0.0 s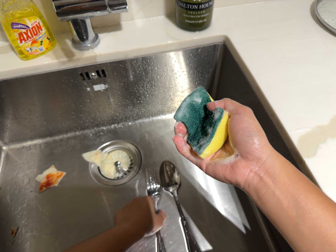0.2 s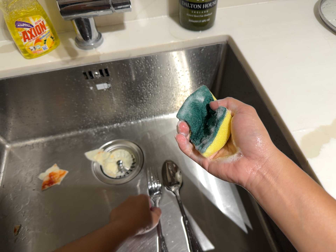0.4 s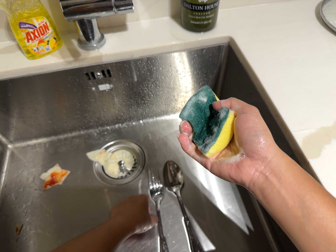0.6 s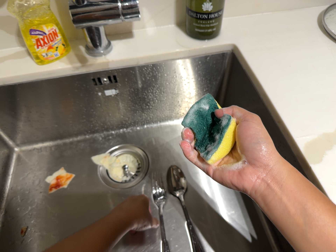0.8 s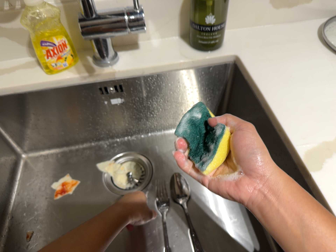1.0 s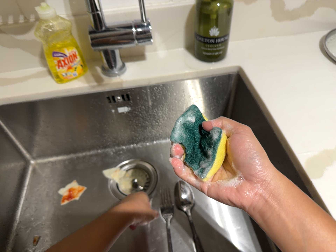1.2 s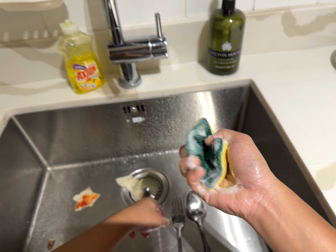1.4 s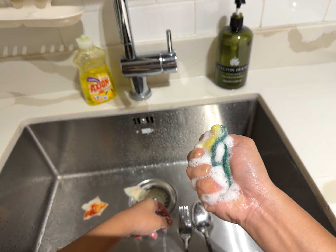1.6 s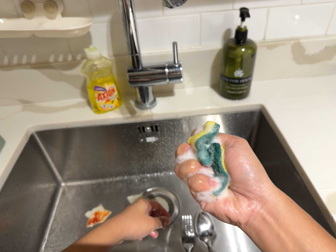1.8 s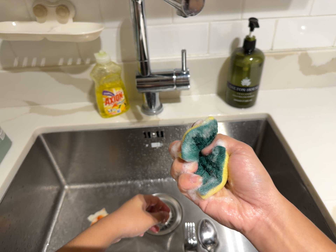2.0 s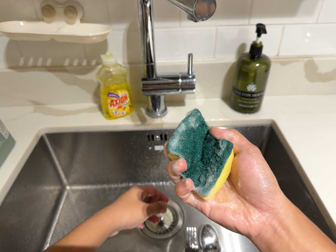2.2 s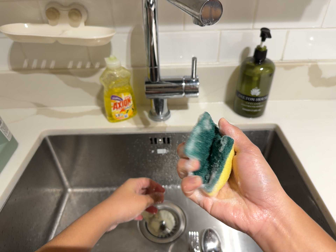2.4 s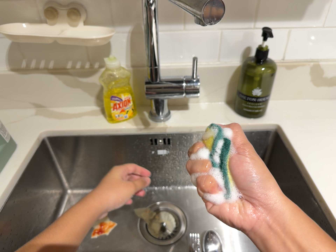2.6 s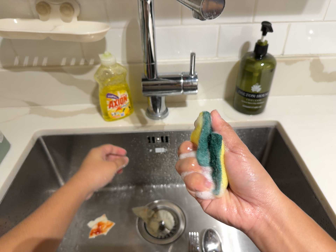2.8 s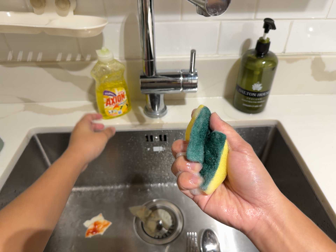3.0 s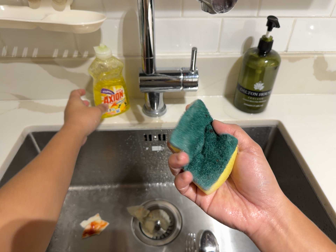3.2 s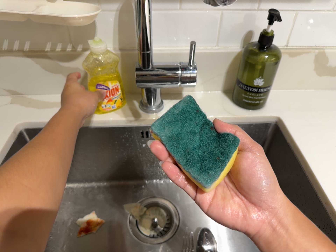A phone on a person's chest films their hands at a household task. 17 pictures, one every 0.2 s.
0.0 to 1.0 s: The camera shifts only a little, or ends up much as it began.
1.0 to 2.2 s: The camera's aim tips toward the top of its view by about 10 degrees, and the scene shifts downward.
2.2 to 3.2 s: The camera travels forward, about 7 cm, so what stands in front looms larger.
The film runs backward here.
